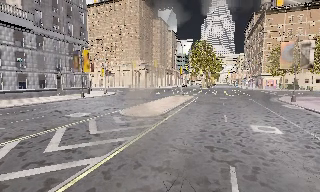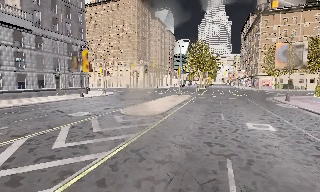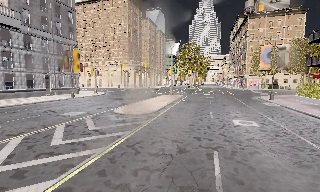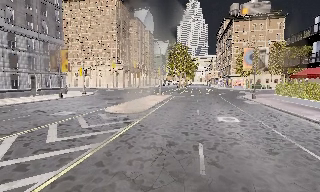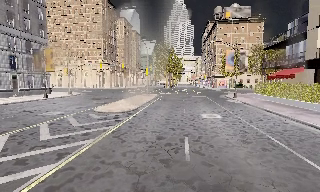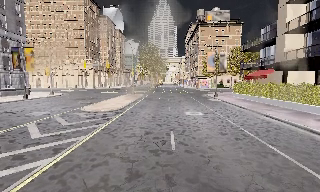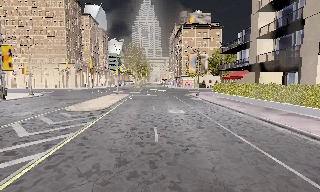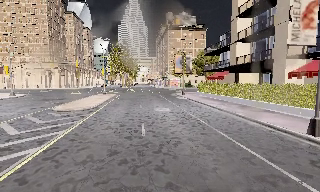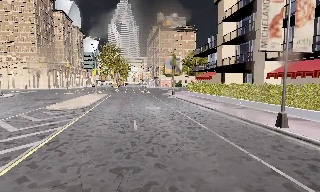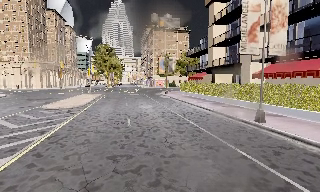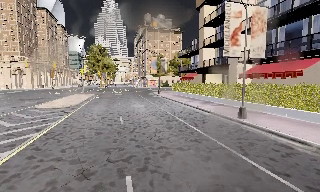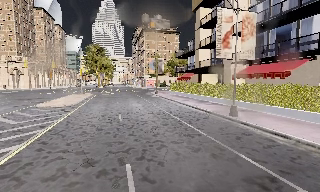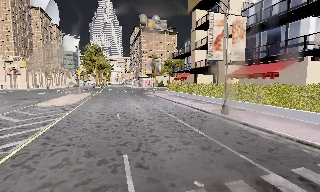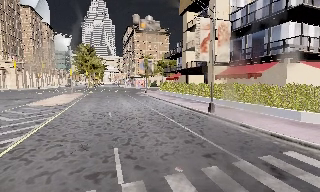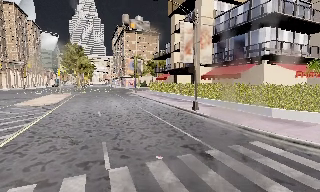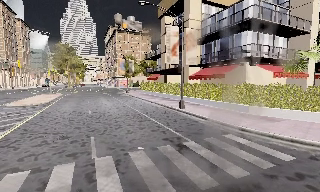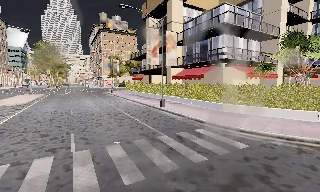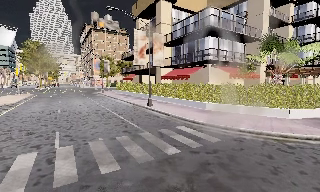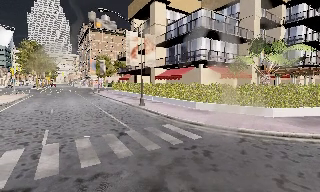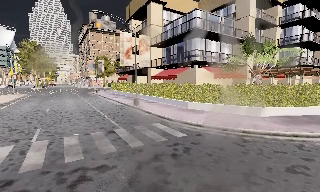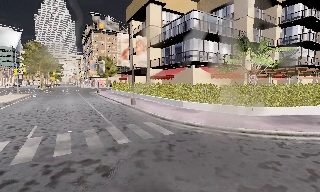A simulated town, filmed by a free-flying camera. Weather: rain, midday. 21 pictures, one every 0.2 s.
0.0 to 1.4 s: The camera pans to its right, which is clockwise from overhead, by about 30 degrees. It travels backward, about 4 m, so what stands in front gets smaller. It gains speed.
1.4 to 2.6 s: The camera pans to its right, which is clockwise from overhead, by about 10 degrees. It travels backward, about 4 m, so what stands in front gets smaller.
2.6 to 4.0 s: The camera pans to its right, which is clockwise from overhead, by about 10 degrees. It travels to its right and backward, about 5 m, so close, fixed things drift to the left.
The film runs backward here.
